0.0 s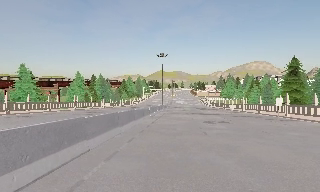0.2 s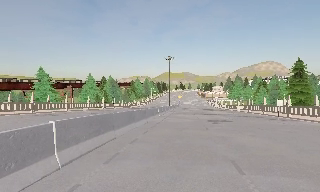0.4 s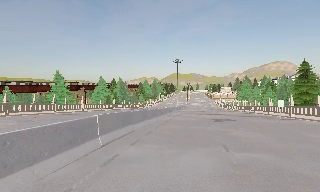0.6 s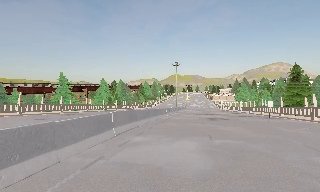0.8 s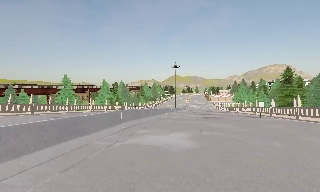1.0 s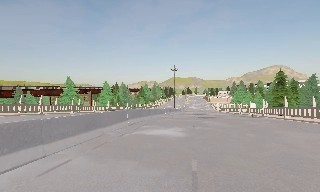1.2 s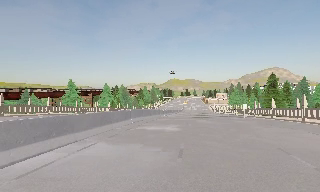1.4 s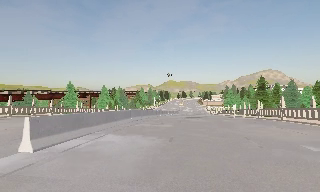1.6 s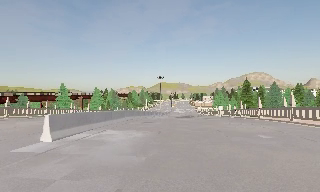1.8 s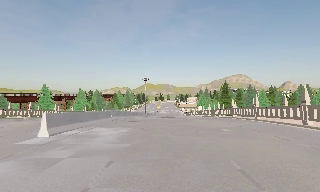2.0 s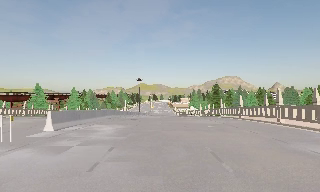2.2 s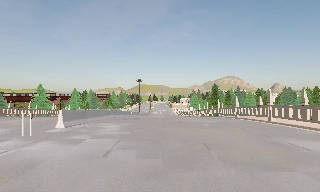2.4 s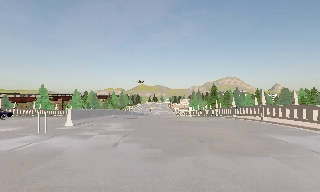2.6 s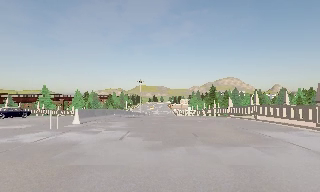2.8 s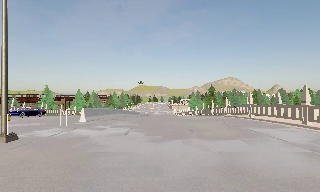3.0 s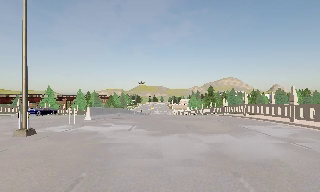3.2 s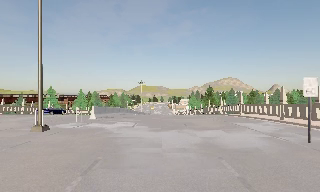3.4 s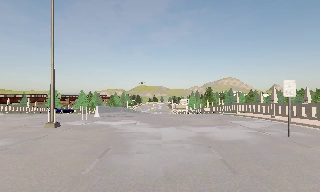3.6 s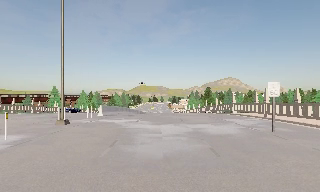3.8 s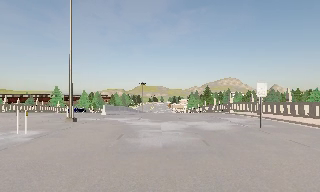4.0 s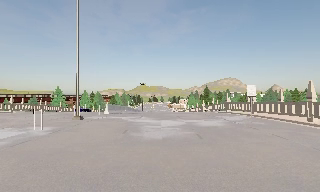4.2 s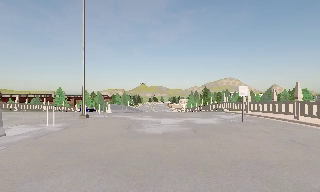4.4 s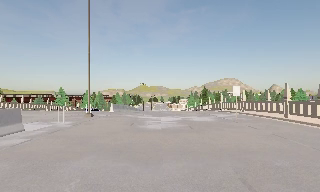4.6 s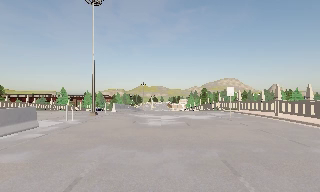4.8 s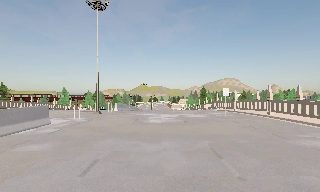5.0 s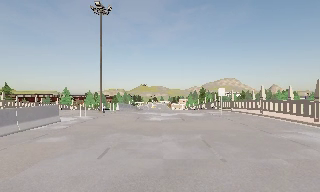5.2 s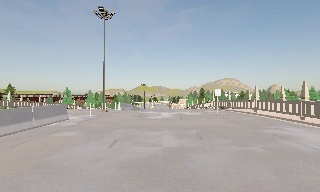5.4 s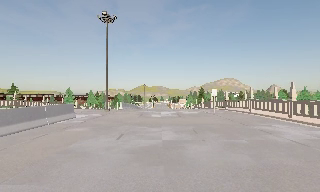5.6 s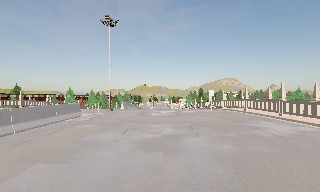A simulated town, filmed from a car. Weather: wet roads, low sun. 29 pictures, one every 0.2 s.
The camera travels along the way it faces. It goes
backward.
0.0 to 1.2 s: The camera travels backward, about 11 m, so what stands in front gets smaller.
1.2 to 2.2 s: The camera pans to its right, which is clockwise from overhead, by about 10 degrees. It travels backward, about 8 m, so what stands in front gets smaller. It loses speed.
2.2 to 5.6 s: The camera travels backward, about 17 m, so what stands in front gets smaller.
The film runs backward here.
